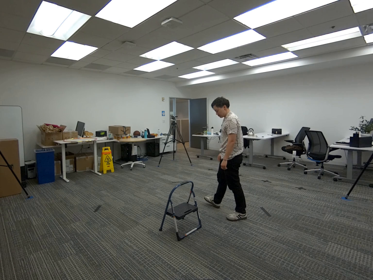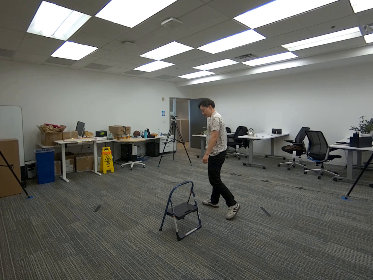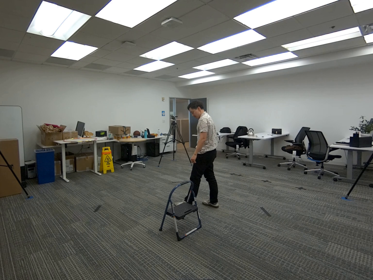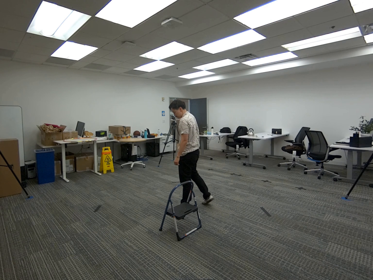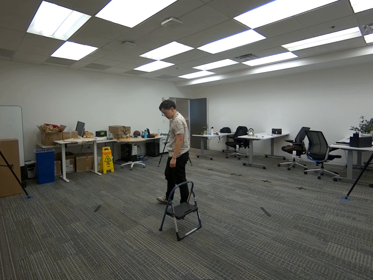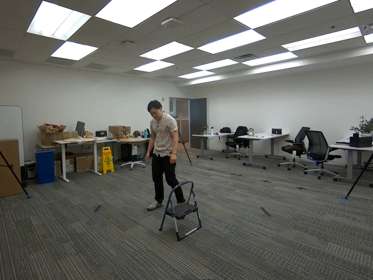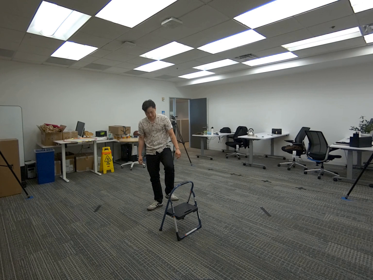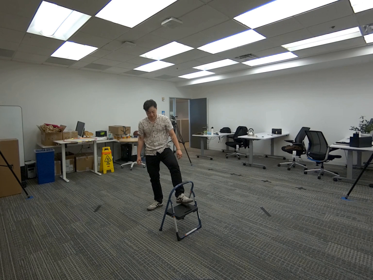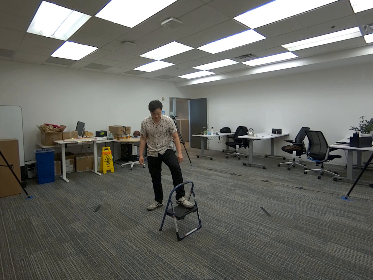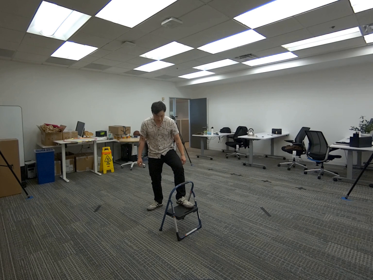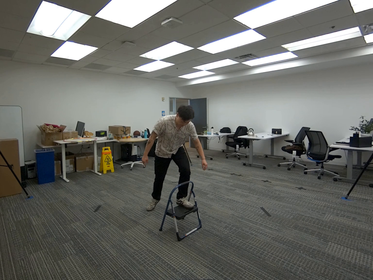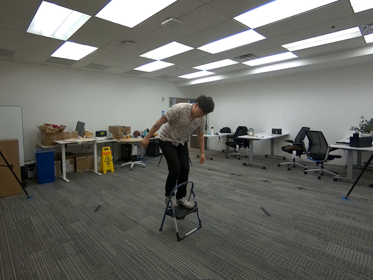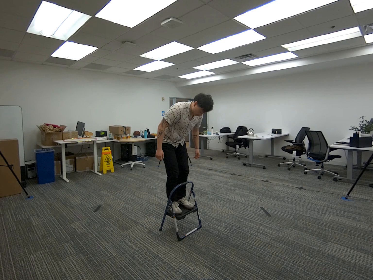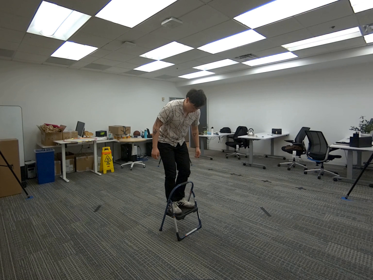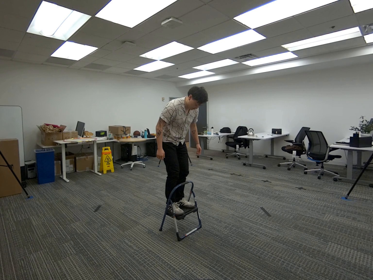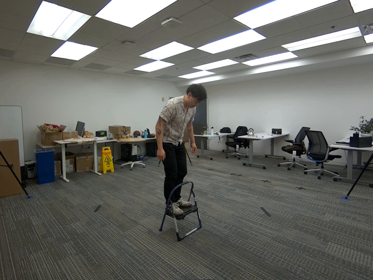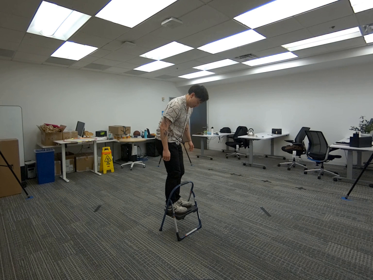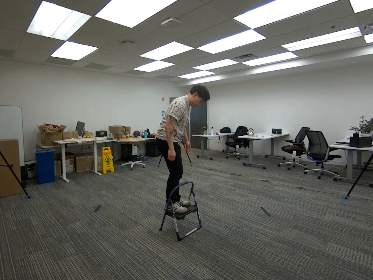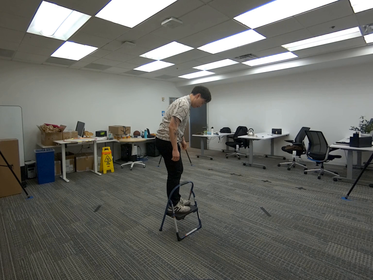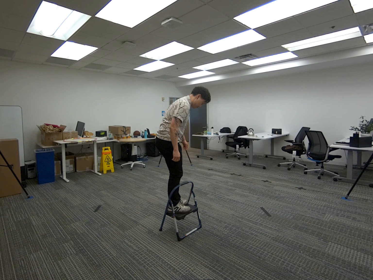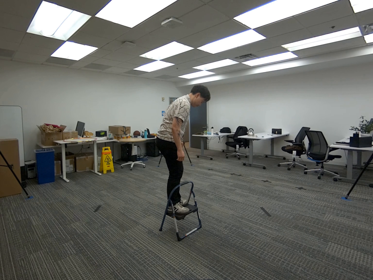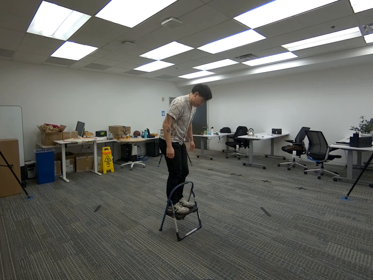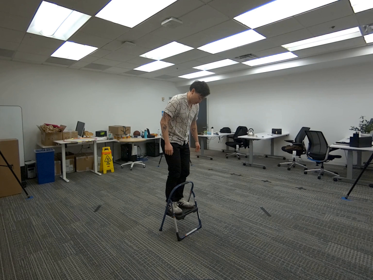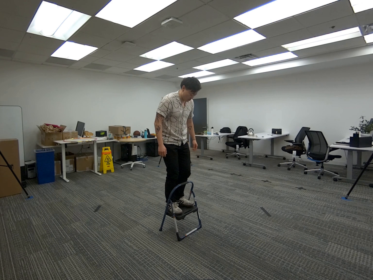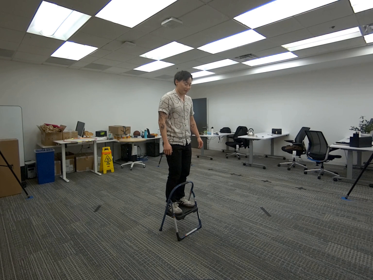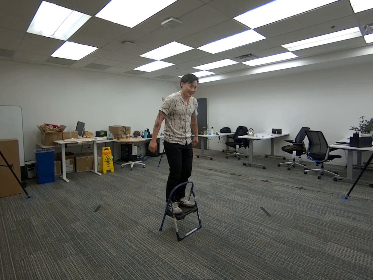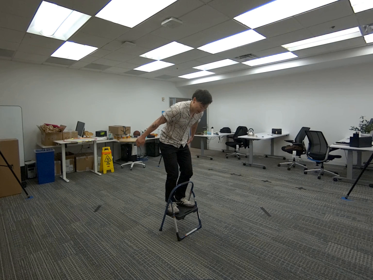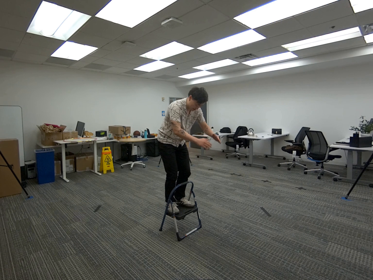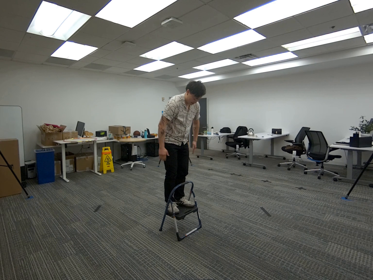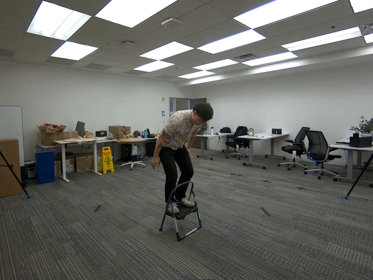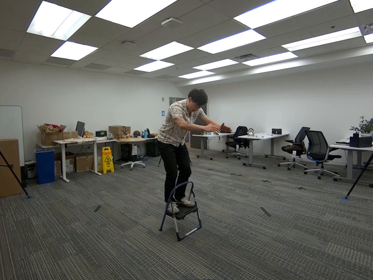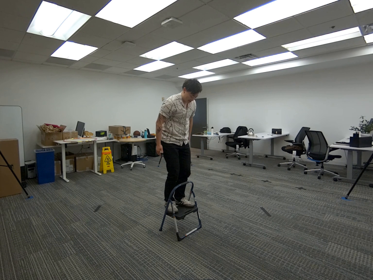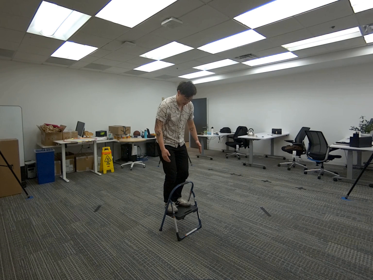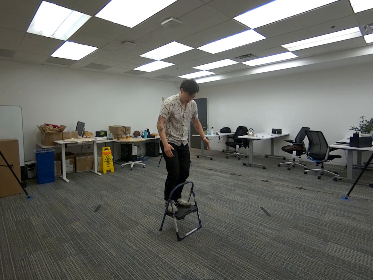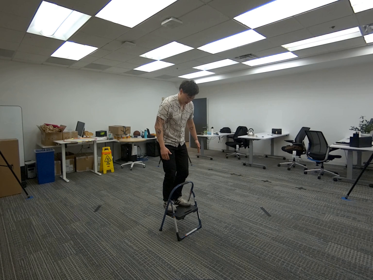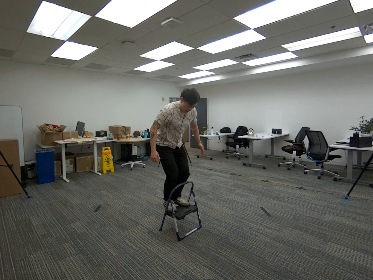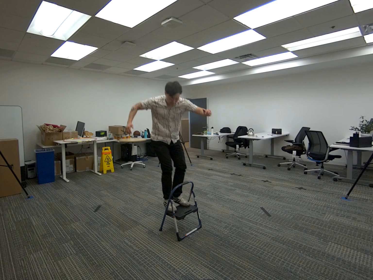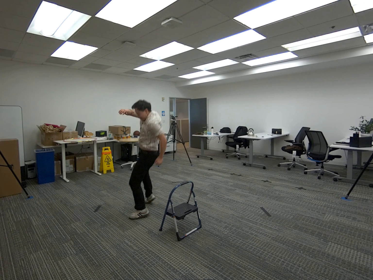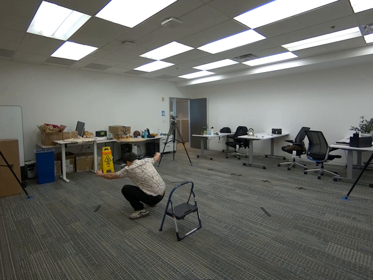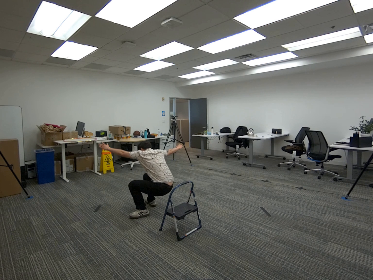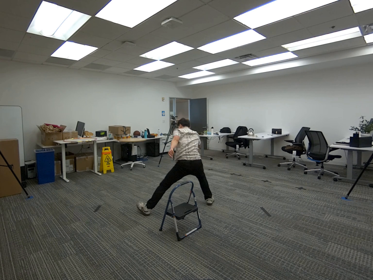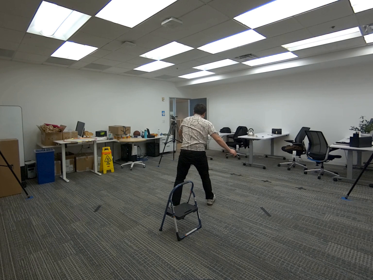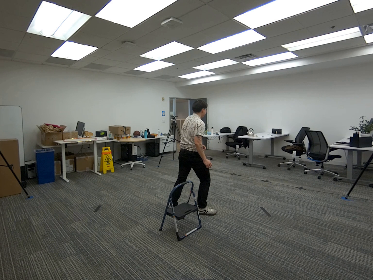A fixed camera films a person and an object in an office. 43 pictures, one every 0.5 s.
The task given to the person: Walk over to the step ladder and step onto the step ladder with both feet and jump off the step ladder.
